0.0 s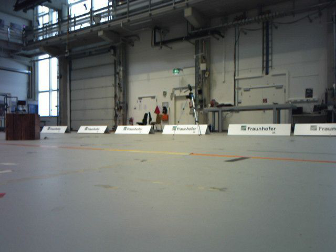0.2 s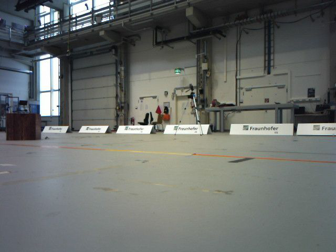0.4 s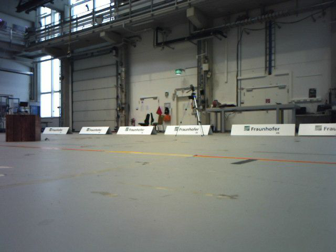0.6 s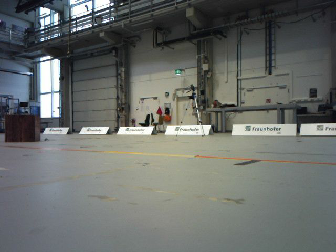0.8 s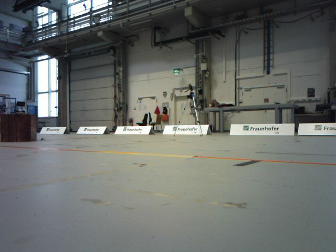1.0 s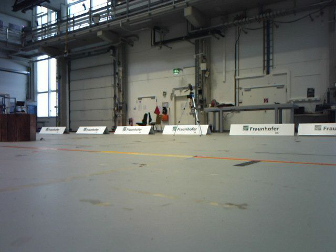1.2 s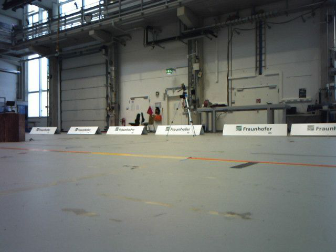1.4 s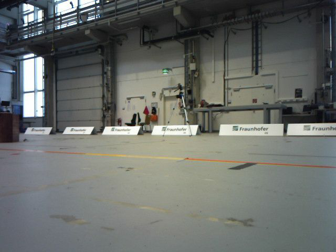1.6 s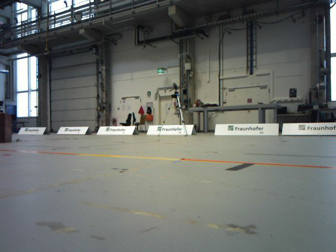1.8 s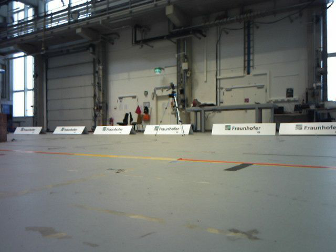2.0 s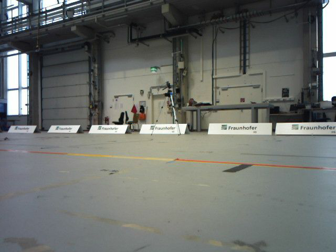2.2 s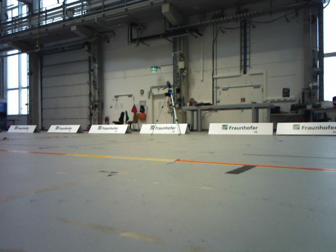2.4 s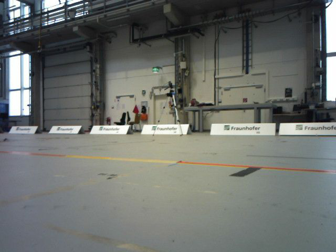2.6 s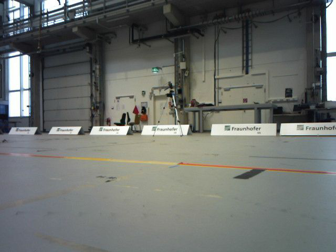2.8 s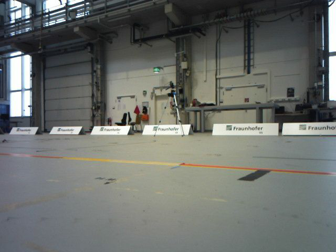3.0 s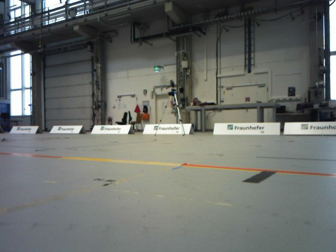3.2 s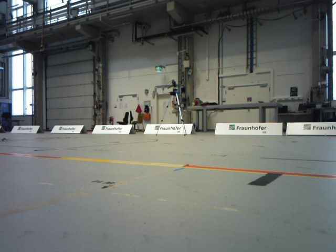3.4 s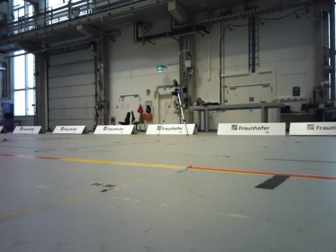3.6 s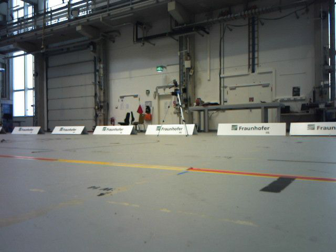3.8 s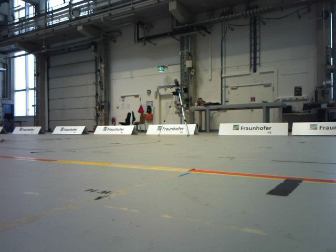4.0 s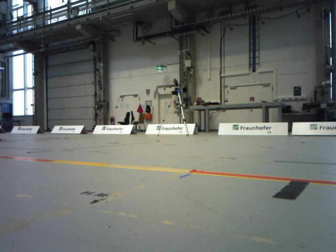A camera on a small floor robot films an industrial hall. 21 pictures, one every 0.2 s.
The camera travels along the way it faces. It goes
forward.
0.0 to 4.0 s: The camera travels forward, about 0.8 m, so what stands in front looms larger.
The film runs forward here.
